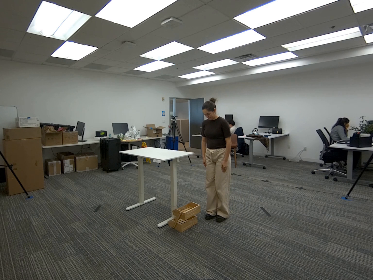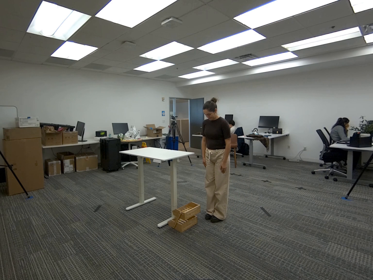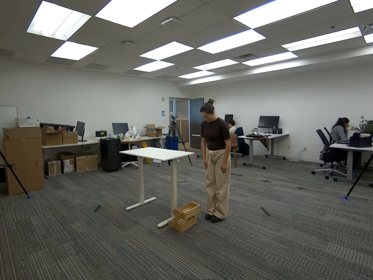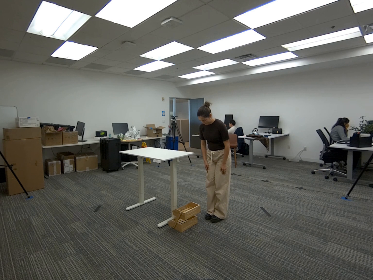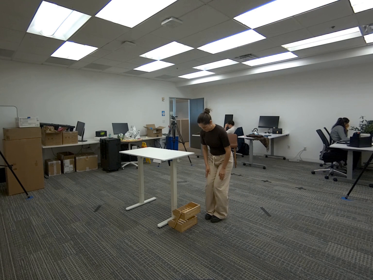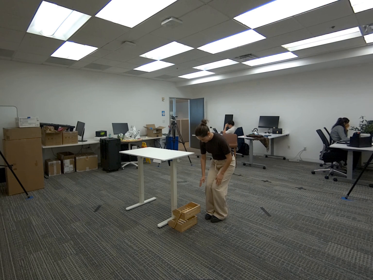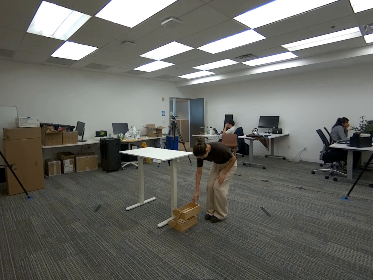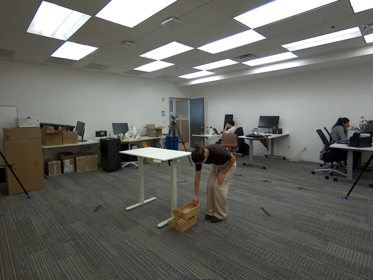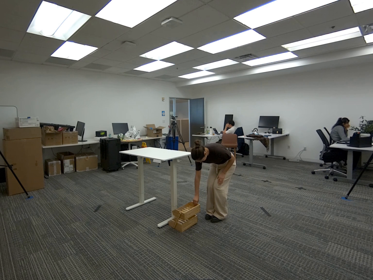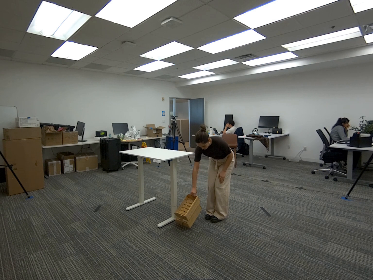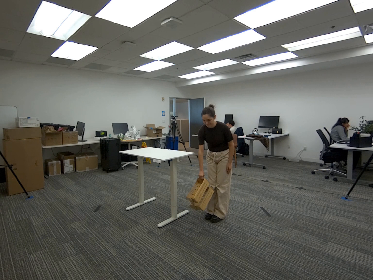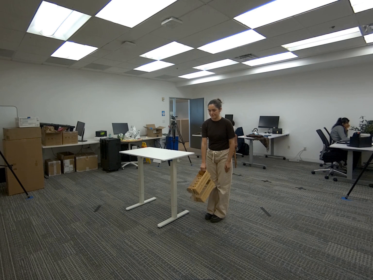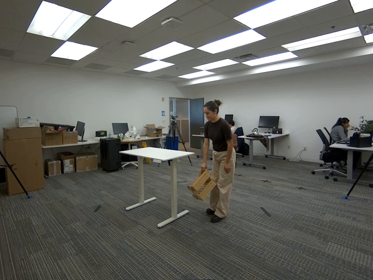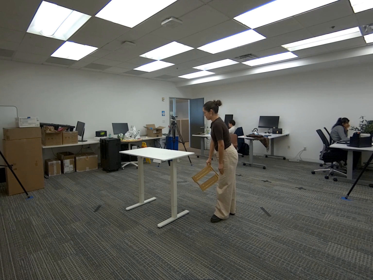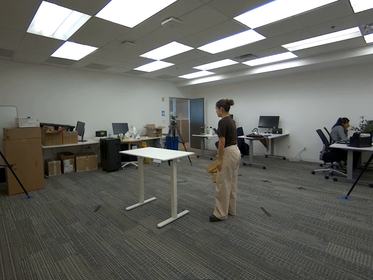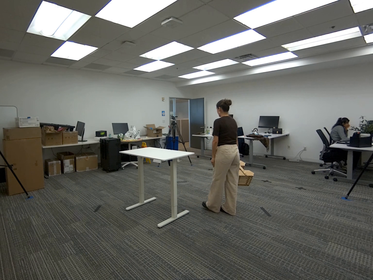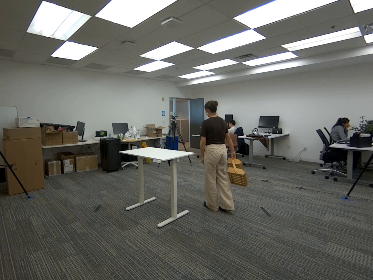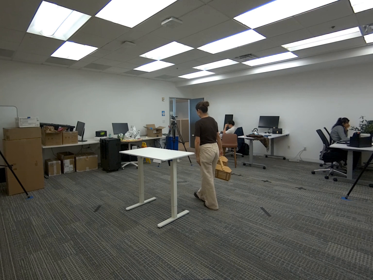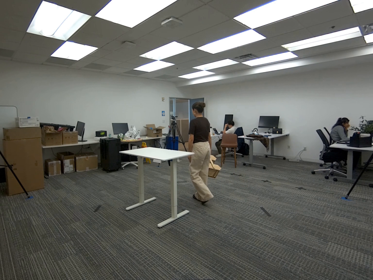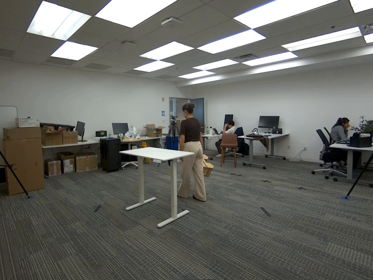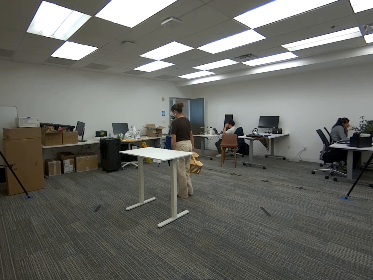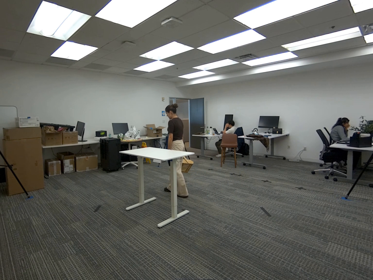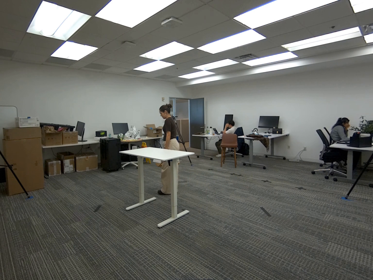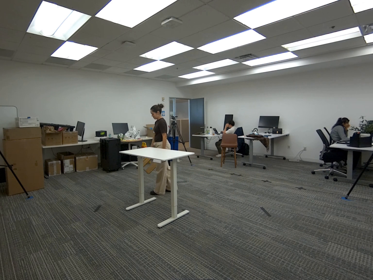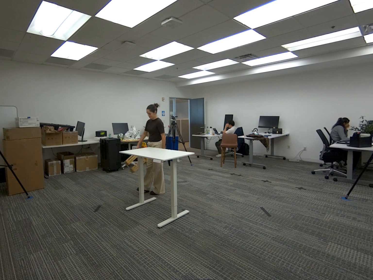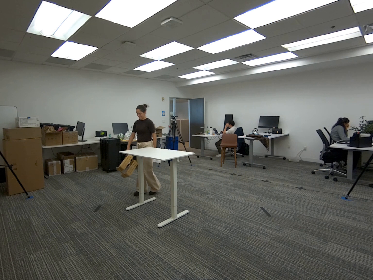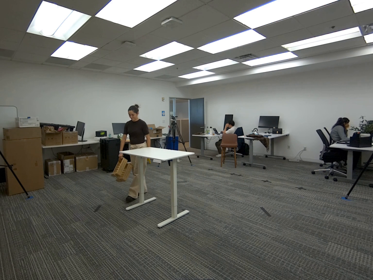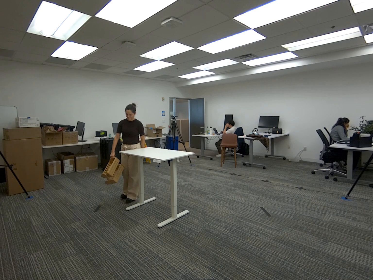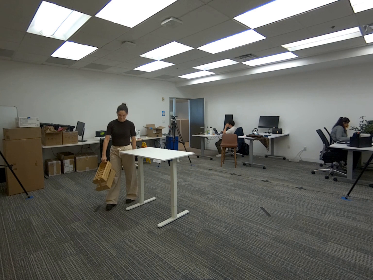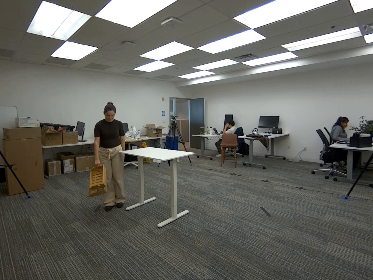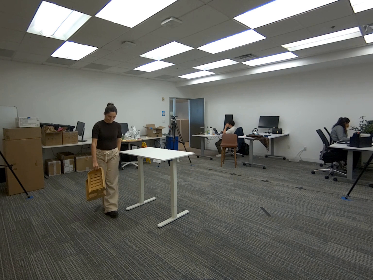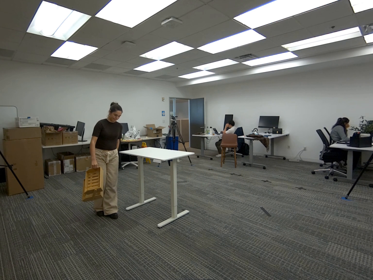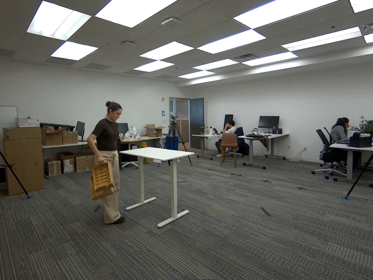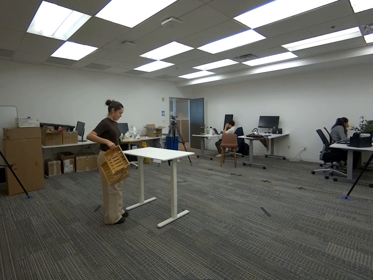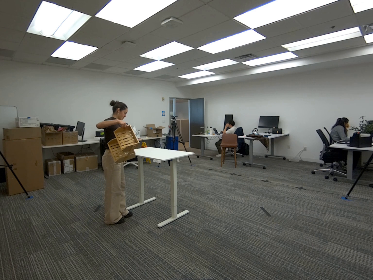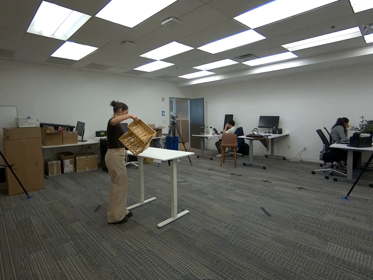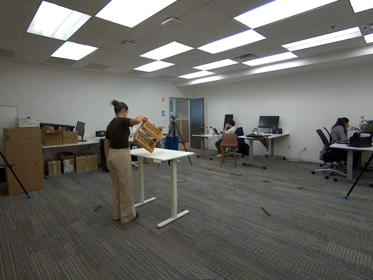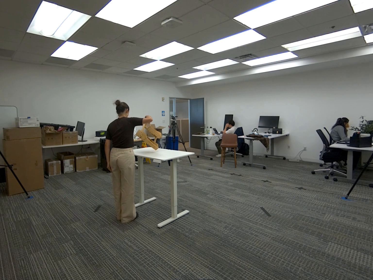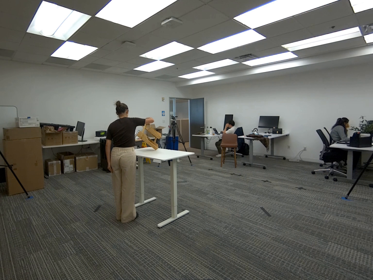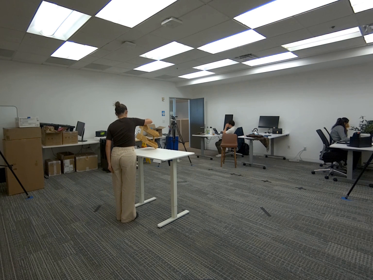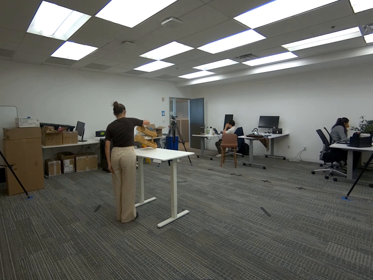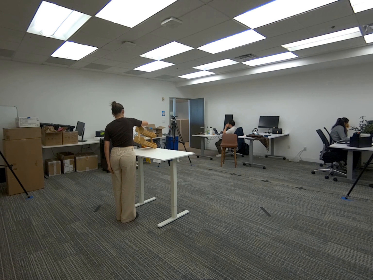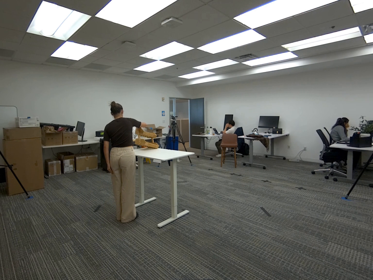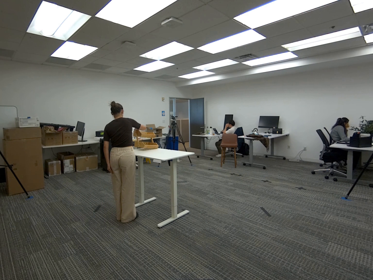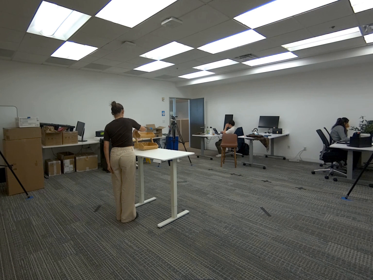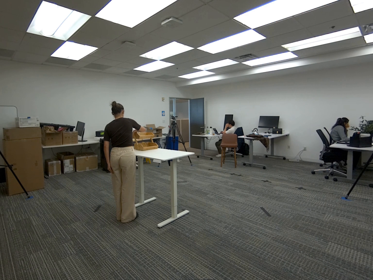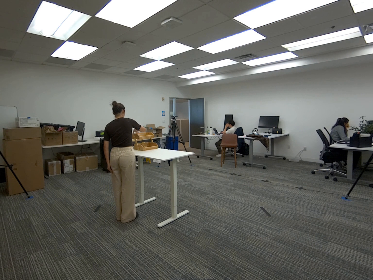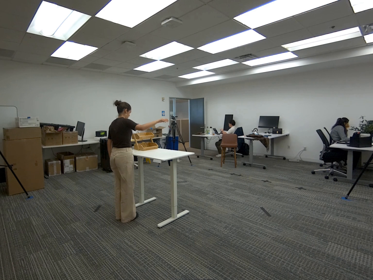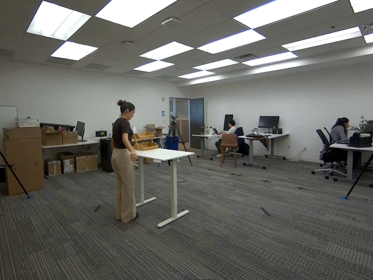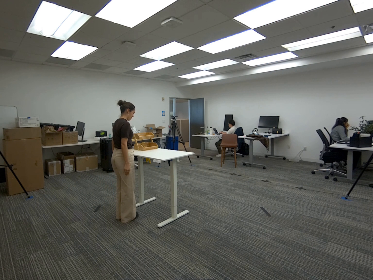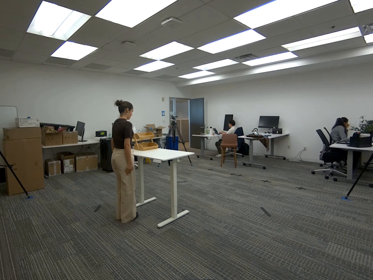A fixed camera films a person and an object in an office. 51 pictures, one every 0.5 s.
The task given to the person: Walk over to the wooden crate on the ground and pick up the wooden crate from the side and place on the white desk.
